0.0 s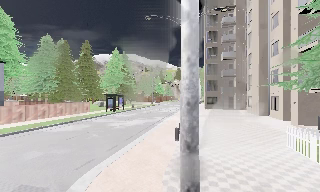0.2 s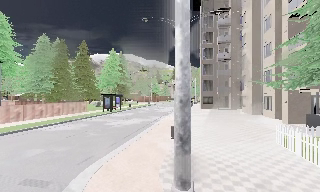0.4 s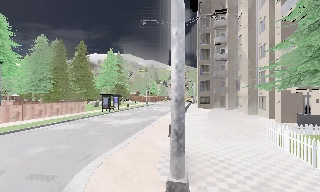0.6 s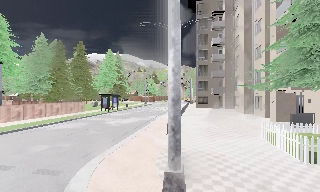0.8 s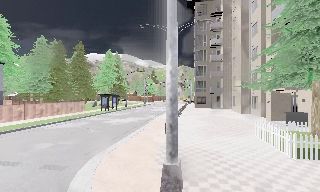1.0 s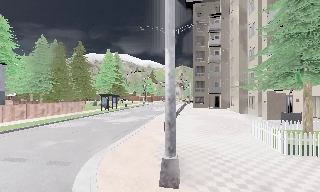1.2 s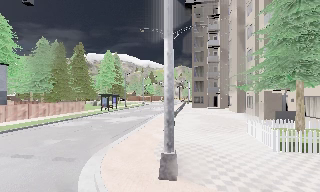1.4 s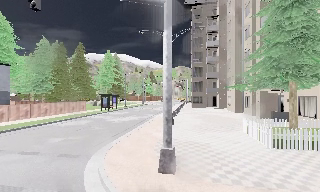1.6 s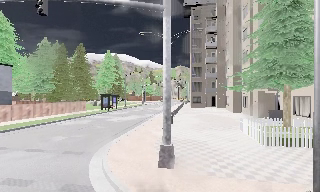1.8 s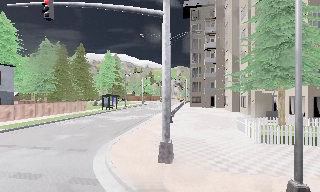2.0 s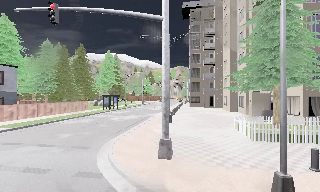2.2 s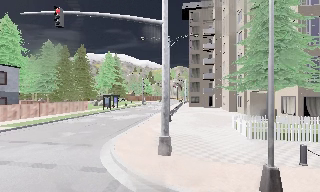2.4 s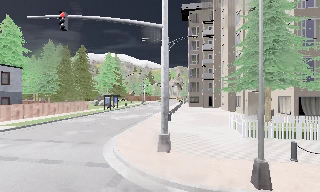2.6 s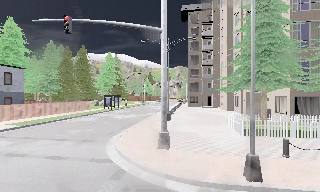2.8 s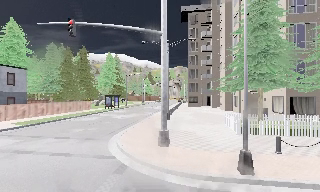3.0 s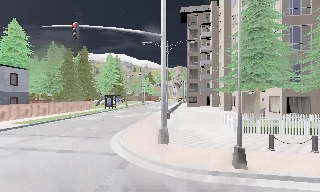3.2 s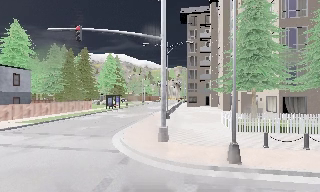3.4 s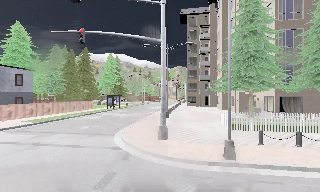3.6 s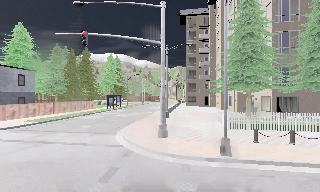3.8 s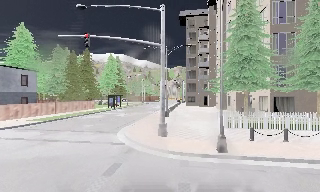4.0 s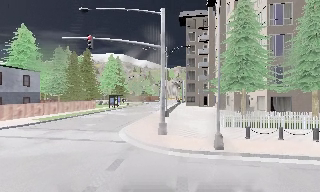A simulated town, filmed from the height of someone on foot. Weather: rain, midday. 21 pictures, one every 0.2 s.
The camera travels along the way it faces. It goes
backward.
0.0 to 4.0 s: The camera travels backward, about 8 m, so what stands in front gets smaller.
The film runs backward here.
